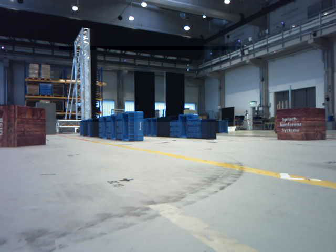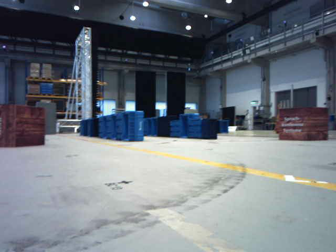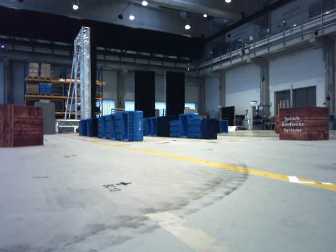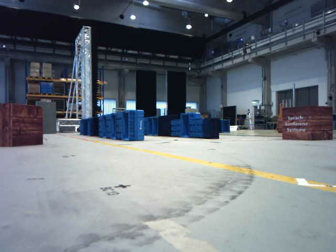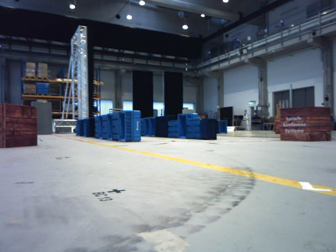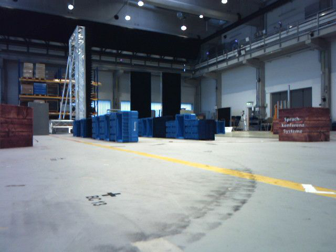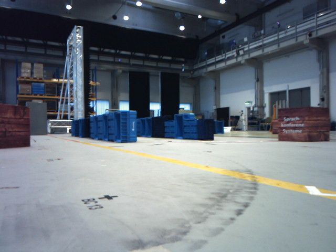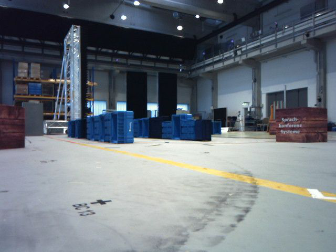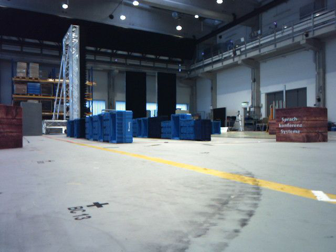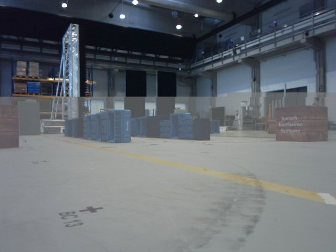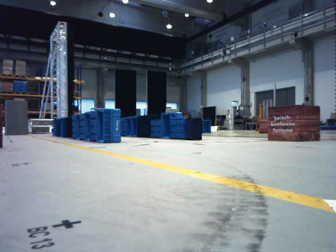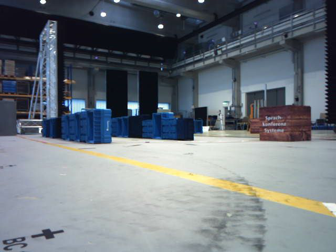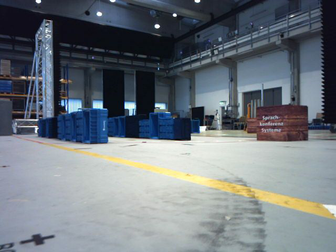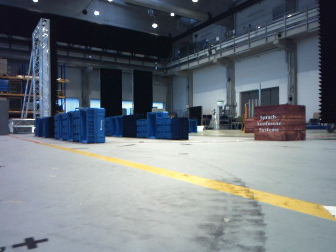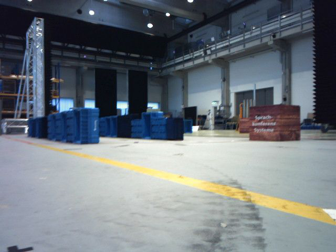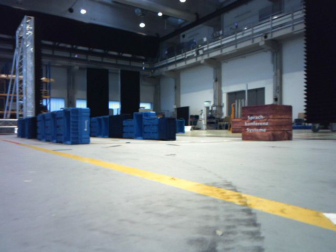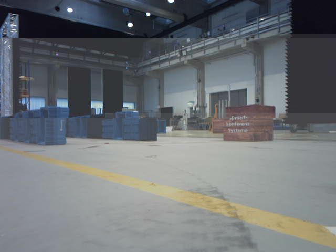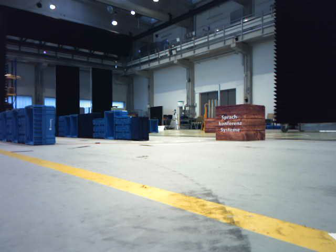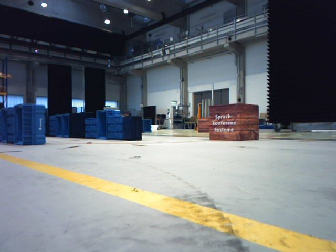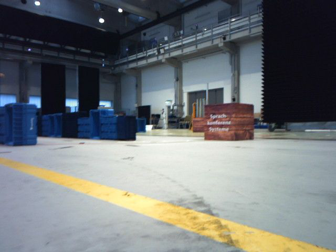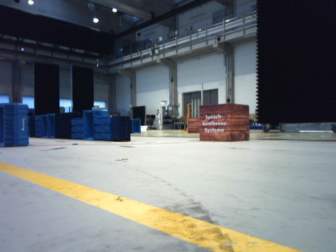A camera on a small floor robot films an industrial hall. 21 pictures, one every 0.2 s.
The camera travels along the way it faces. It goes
forward.
0.0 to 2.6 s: The camera travels forward, about 0.6 m, so what stands in front looms larger.
2.6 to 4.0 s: The camera pans to its right, which is clockwise from overhead, by about 10 degrees. It travels forward, about 0.3 m, so what stands in front looms larger.
The film runs forward here.
